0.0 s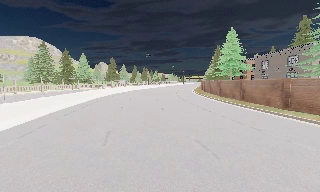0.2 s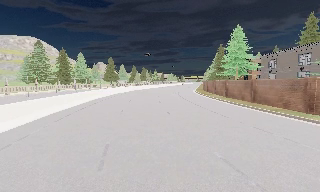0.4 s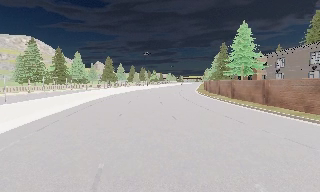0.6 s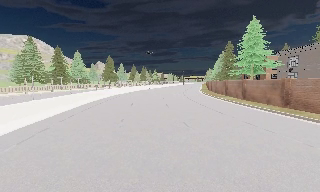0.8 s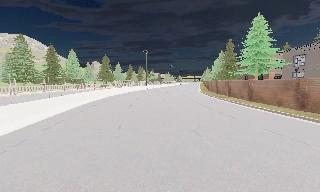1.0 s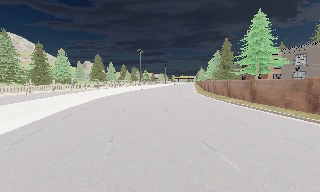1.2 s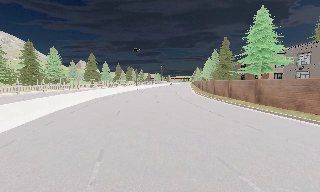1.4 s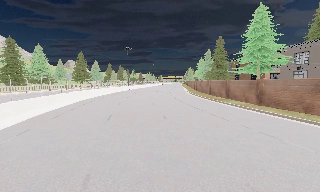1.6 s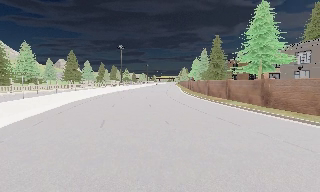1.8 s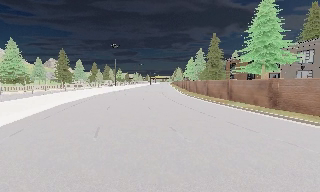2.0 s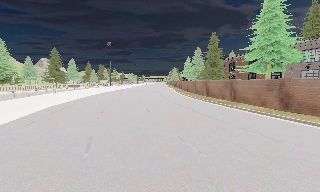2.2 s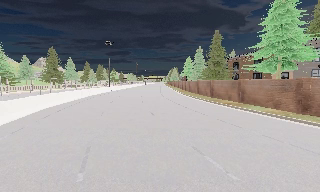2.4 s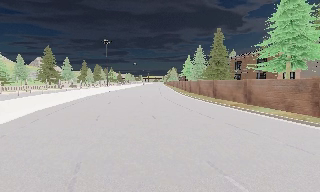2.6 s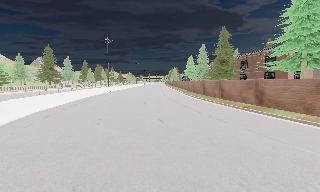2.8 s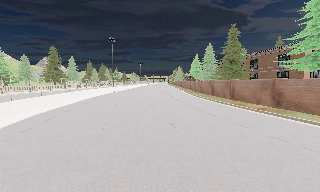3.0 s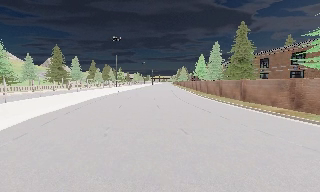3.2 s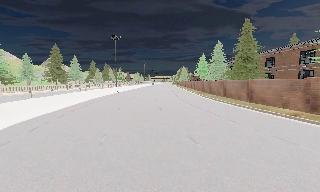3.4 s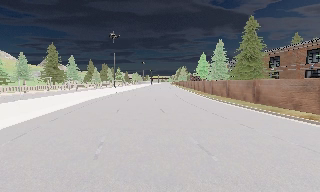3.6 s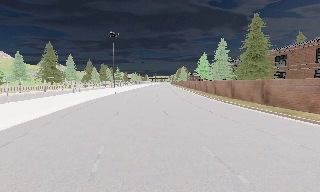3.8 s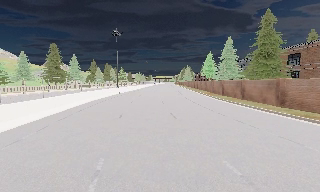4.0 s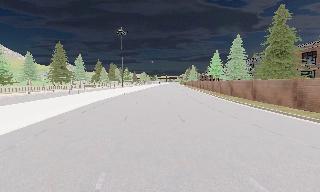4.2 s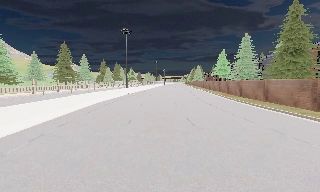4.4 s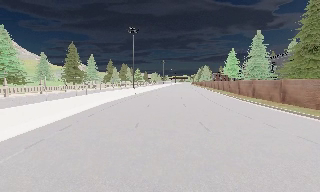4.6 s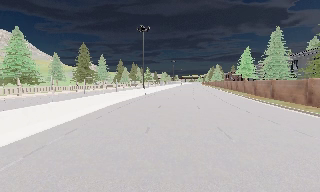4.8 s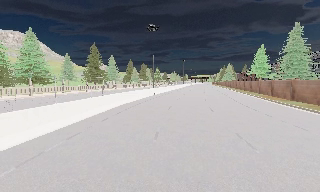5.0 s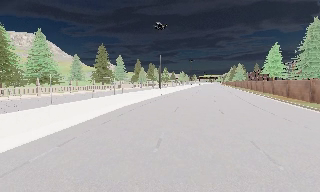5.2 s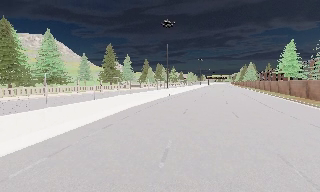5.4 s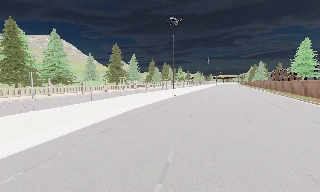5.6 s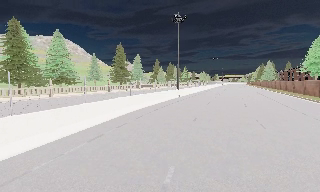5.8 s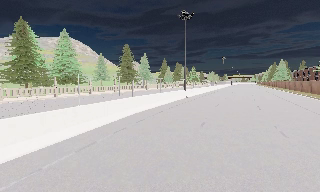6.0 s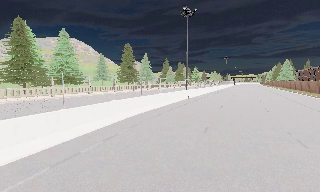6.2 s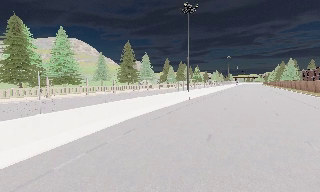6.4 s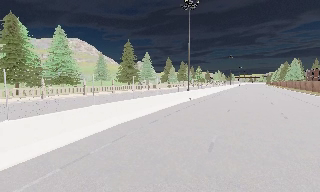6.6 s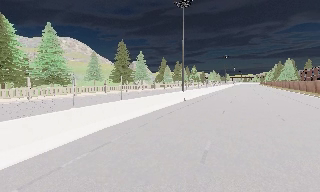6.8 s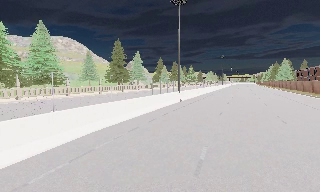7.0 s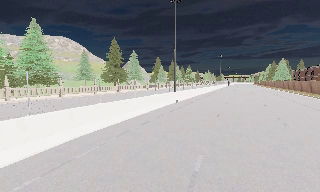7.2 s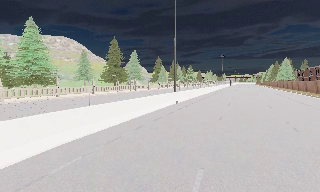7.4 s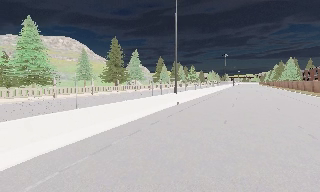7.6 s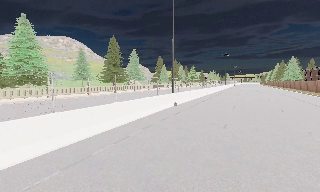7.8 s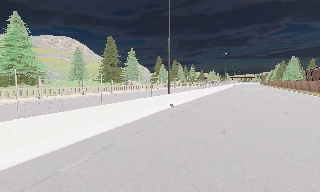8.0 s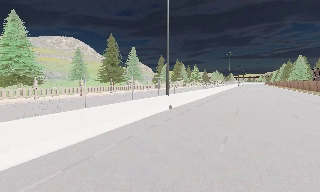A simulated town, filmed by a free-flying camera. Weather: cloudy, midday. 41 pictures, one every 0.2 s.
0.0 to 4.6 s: The camera travels forward, about 30 m, so what stands in front looms larger. It loses speed.
4.6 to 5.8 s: The camera pans to its left, which is counterclockwise from overhead, by about 15 degrees. It travels forward, about 6 m, so what stands in front looms larger.
5.8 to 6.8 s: The camera travels forward, about 4.5 m, so what stands in front looms larger.
6.8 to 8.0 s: The camera travels forward and to its right, about 6 m, so what stands in front looms larger.
The film runs forward here.
